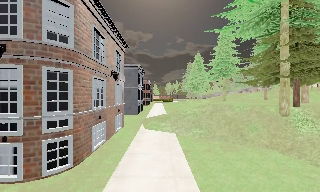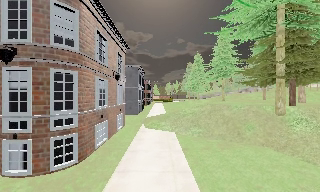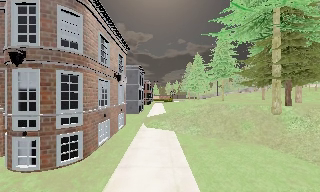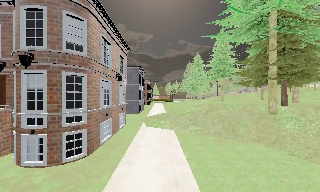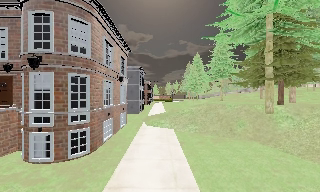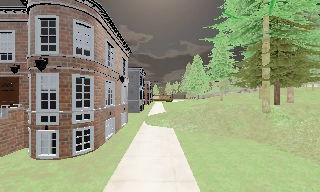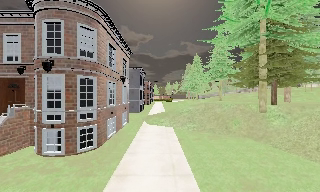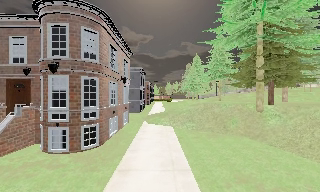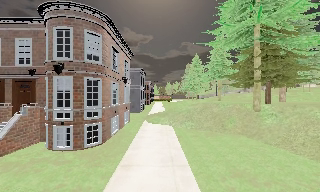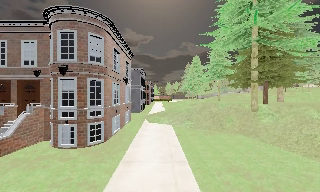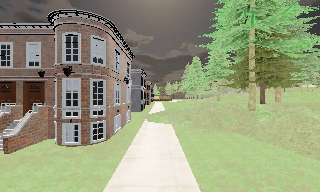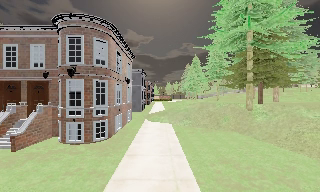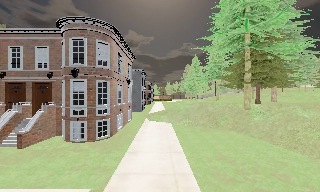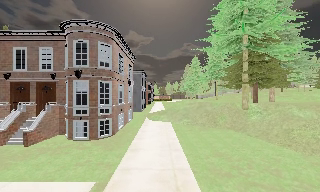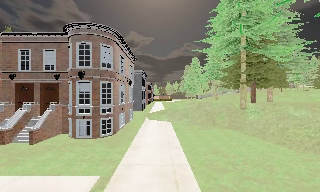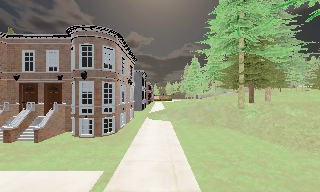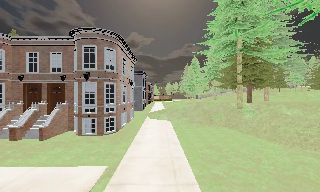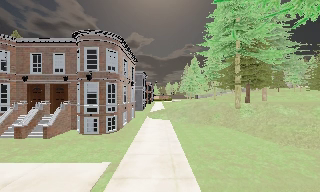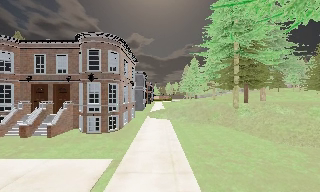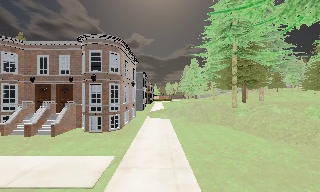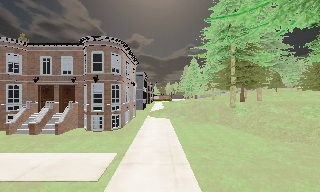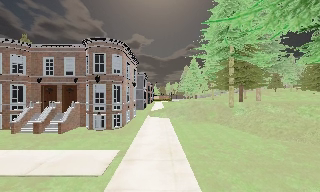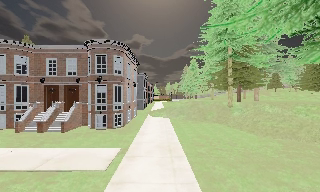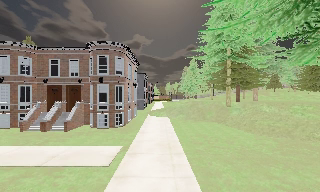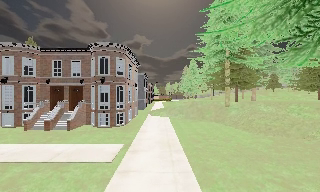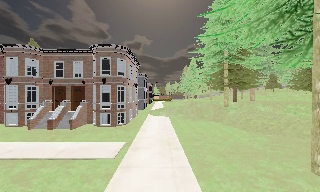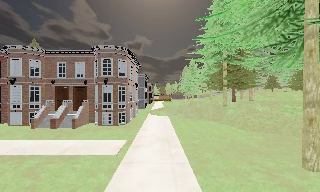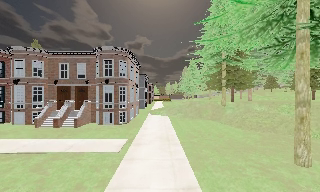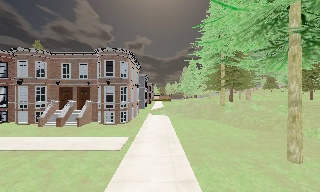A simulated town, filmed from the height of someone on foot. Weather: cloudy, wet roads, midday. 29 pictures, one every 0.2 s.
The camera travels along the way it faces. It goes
backward.
0.0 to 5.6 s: The camera travels backward, about 10 m, so what stands in front gets smaller.
The film runs backward here.
